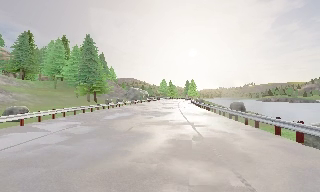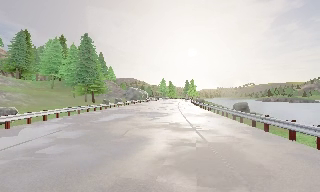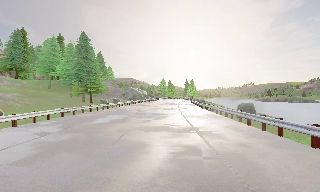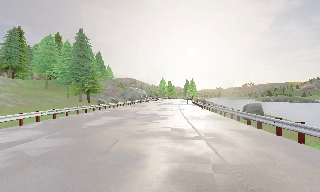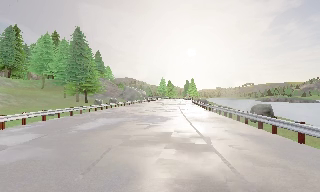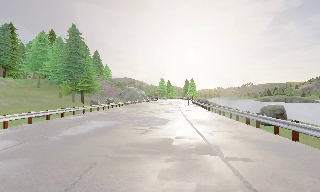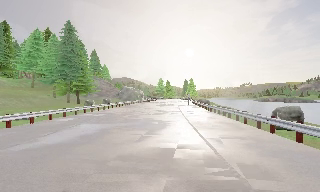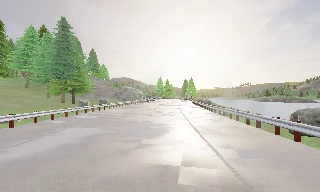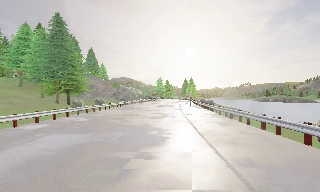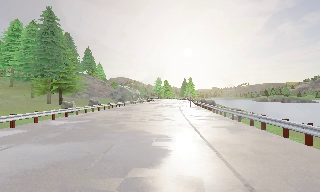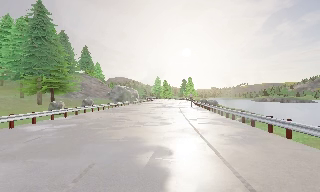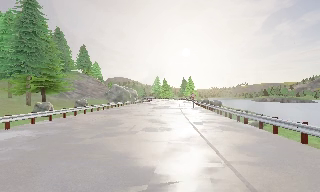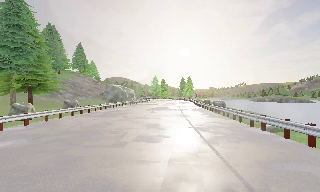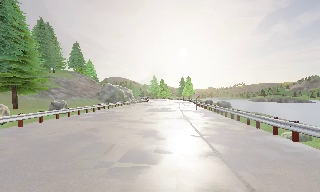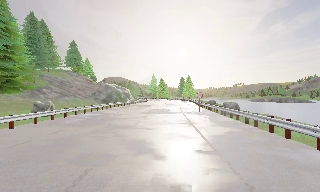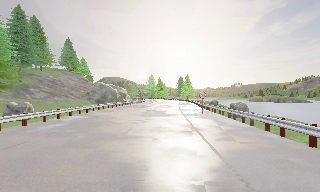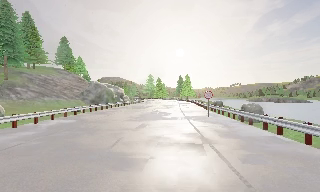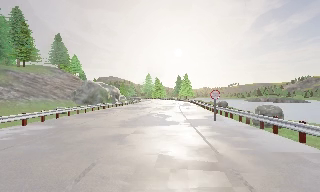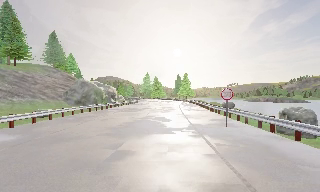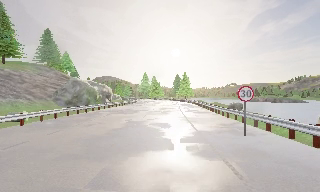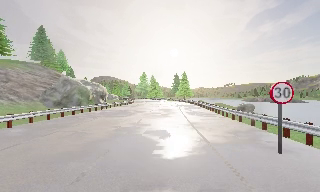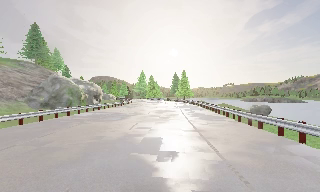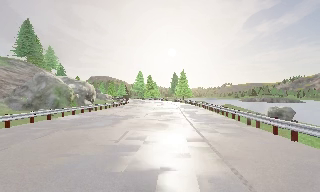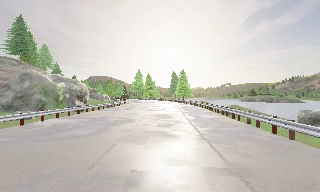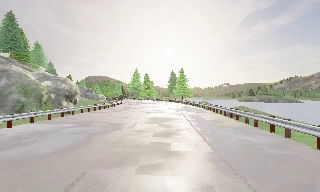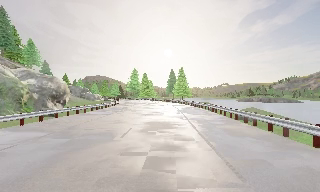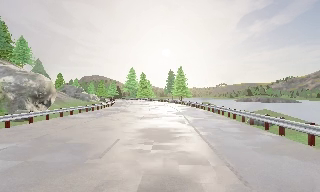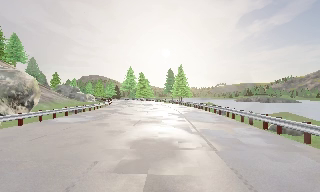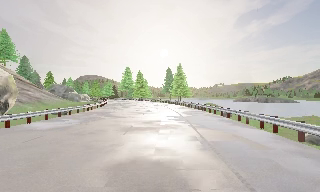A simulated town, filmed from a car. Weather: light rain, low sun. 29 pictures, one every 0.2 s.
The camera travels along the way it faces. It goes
forward.
0.0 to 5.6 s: The scene slides to the left, as the camera pans about 10 degrees to its right. It travels forward, about 50 m, so what stands in front looms larger. It gains speed.
The film runs forward here.
